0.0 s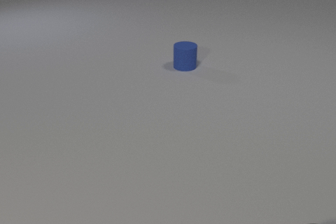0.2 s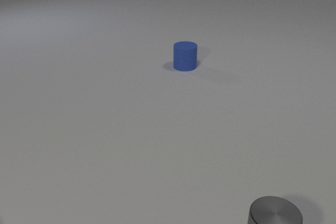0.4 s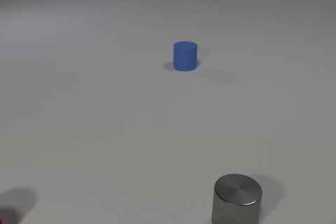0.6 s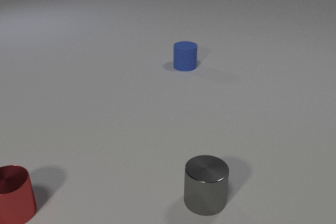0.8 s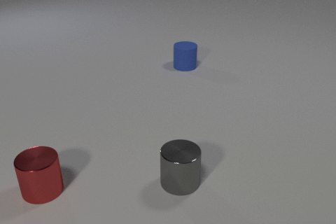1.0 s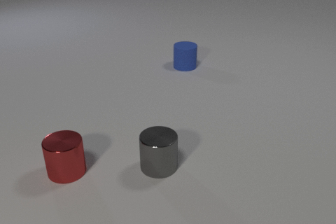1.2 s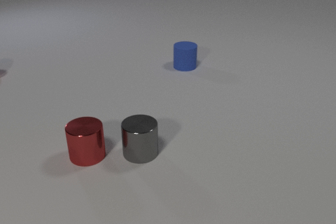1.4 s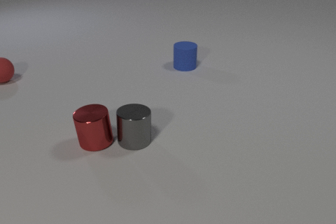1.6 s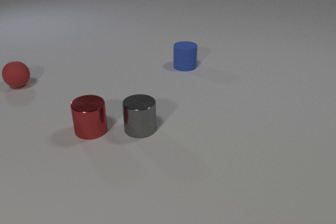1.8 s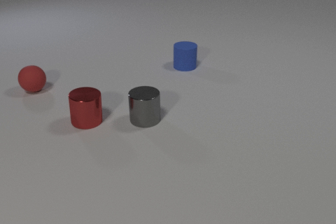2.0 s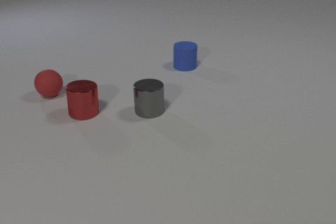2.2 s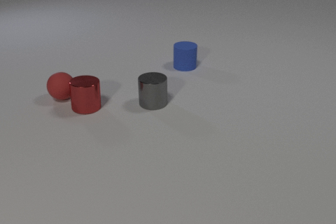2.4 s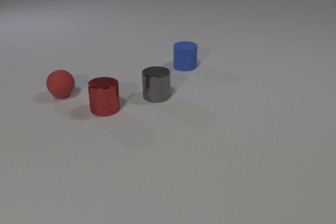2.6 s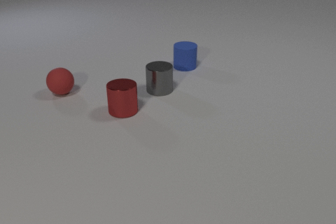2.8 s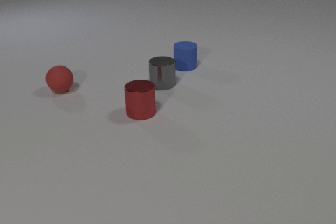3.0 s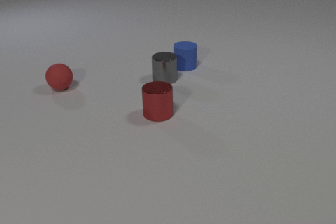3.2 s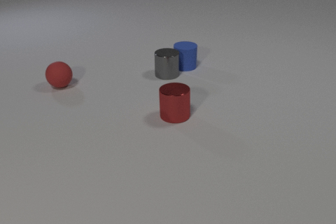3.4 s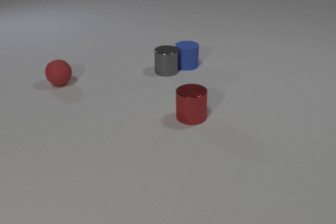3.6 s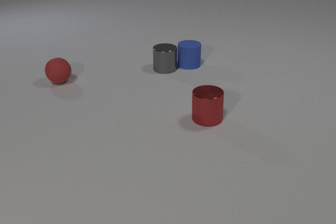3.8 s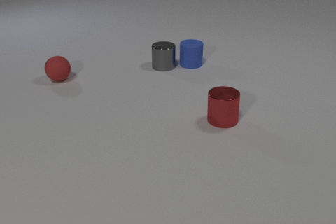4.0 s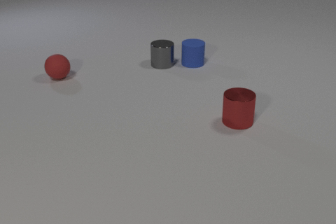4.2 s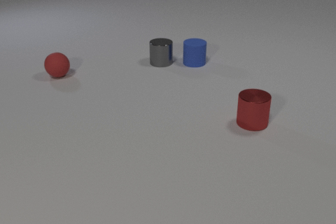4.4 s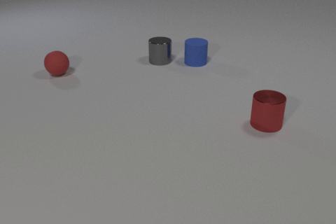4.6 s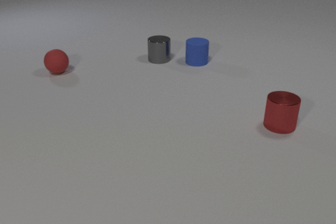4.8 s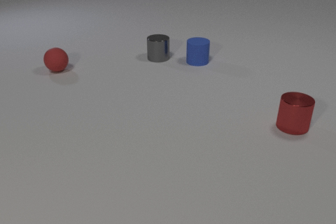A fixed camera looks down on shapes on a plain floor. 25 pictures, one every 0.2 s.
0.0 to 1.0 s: The gray metal cylinder slides to the left and away from the camera. The red metal cylinder comes in at the left edge, slides to the right and away from the camera.
1.0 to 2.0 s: The gray metal cylinder slides away from the camera. The red metal cylinder slides away from the camera. The red rubber sphere comes in at the left edge, rolls toward the camera and to the right. The gray metal cylinder and the red metal cylinder collide.
2.0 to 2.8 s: The gray metal cylinder slides away from the camera. The red metal cylinder slides to the right. The red rubber sphere rolls to the right and away from the camera. The red metal cylinder and the red rubber sphere collide.
2.8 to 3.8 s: The gray metal cylinder slides away from the camera. The red metal cylinder slides to the right. The blue rubber cylinder slides away from the camera and to the right. The red rubber sphere rolls away from the camera. The gray metal cylinder and the blue rubber cylinder collide.
3.8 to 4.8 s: The gray metal cylinder slides away from the camera. The red metal cylinder slides to the right. The blue rubber cylinder slides away from the camera and to the right. The red rubber sphere rolls away from the camera.
How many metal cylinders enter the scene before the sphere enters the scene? 2.
How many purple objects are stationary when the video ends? 0.
What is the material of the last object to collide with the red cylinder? rubber.
